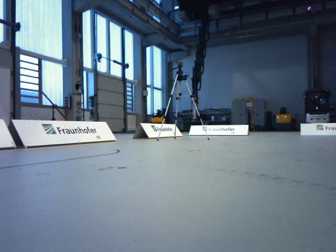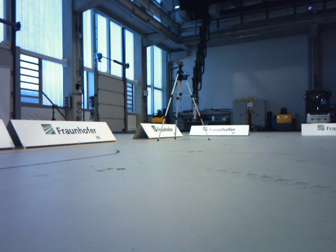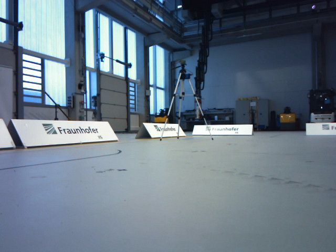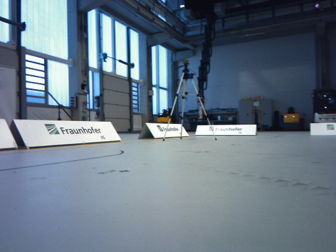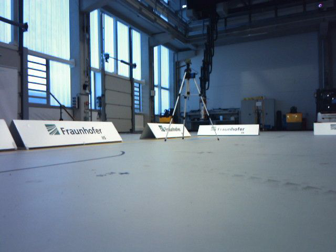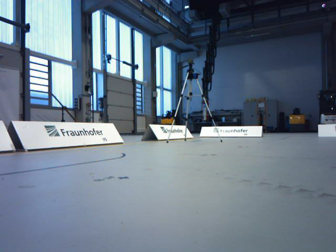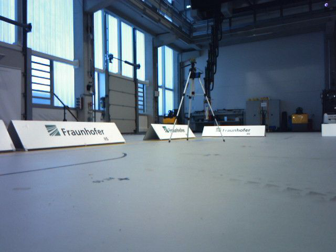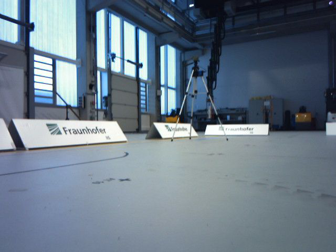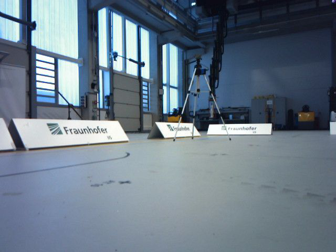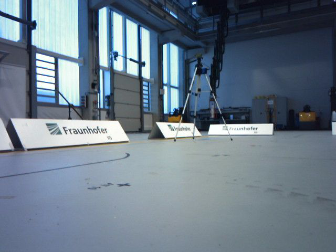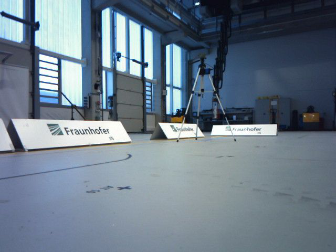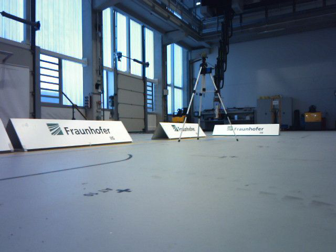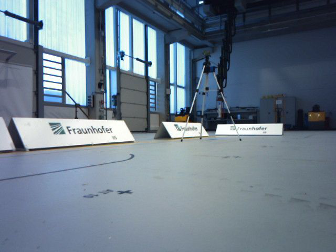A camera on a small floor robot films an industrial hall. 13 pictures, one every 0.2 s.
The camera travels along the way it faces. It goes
forward.
0.0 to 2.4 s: The camera travels forward, about 0.5 m, so what stands in front looms larger.
The film runs forward here.
